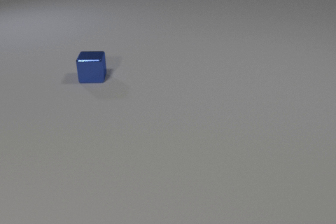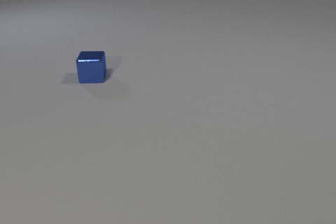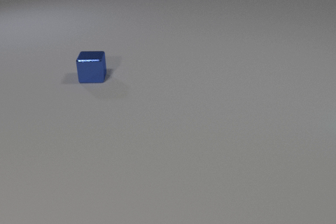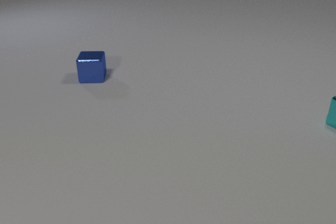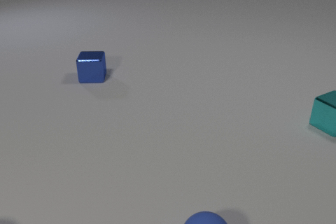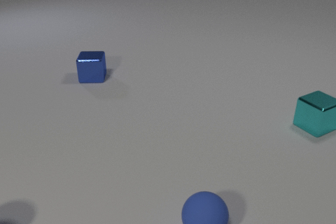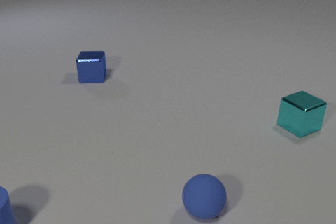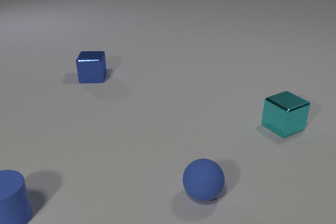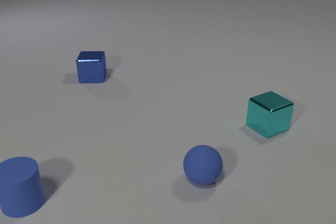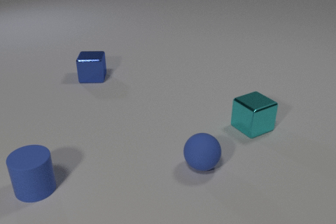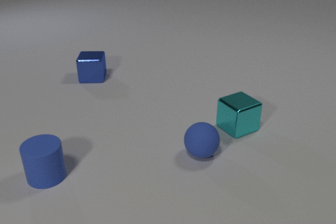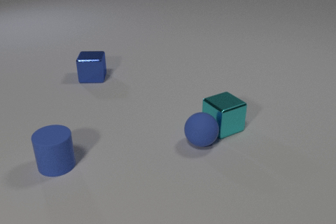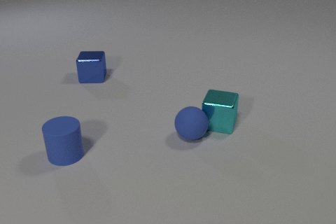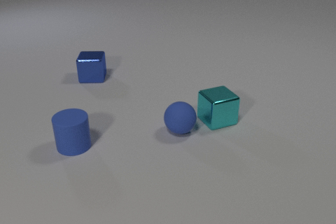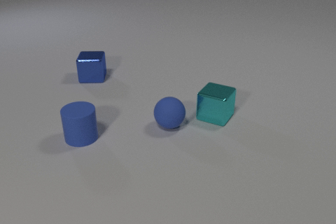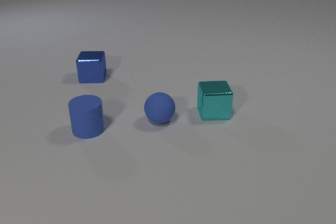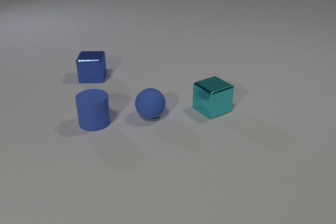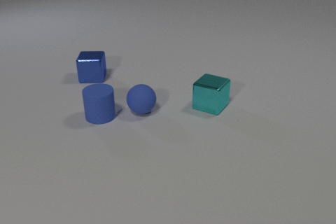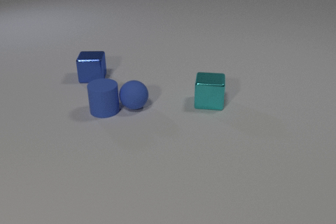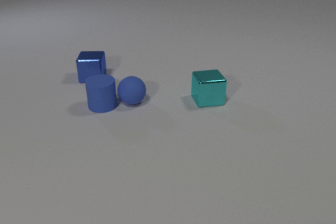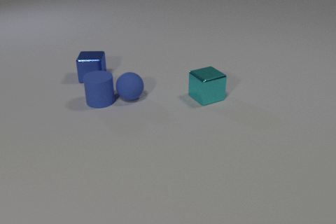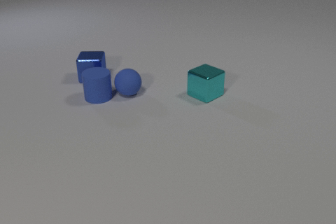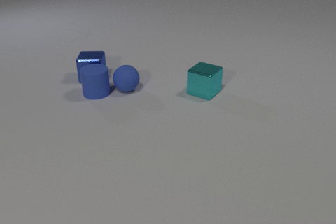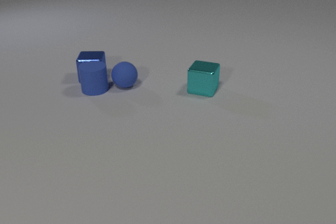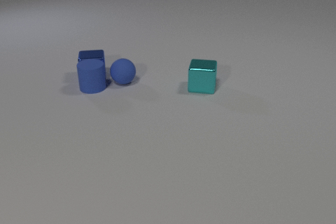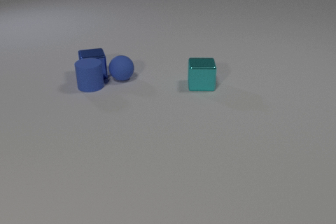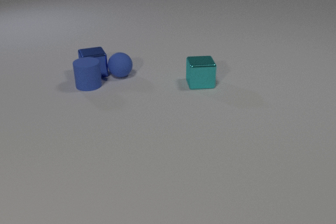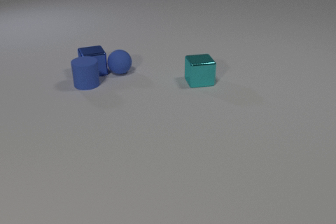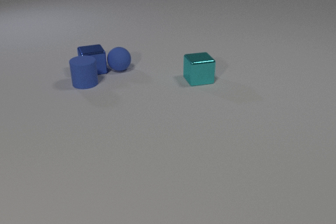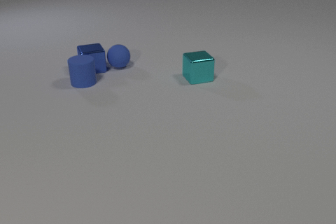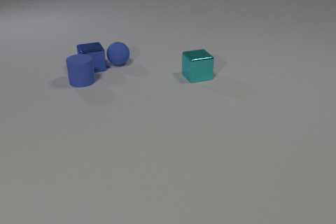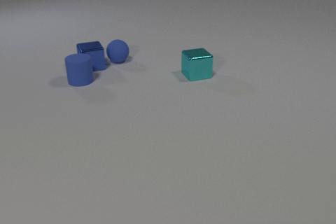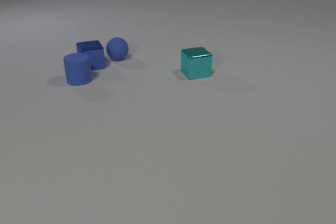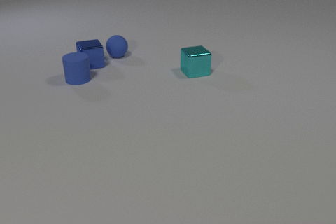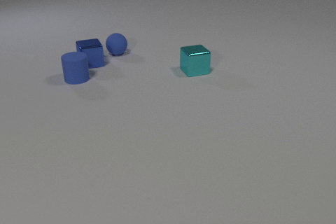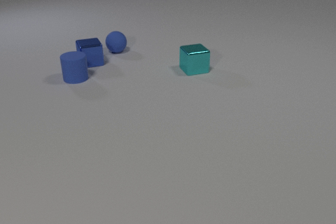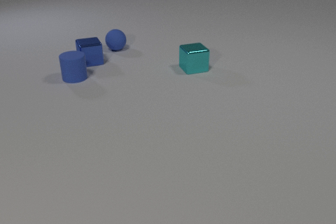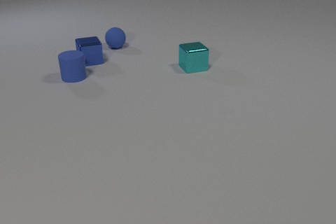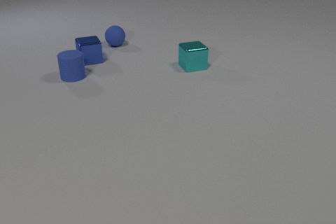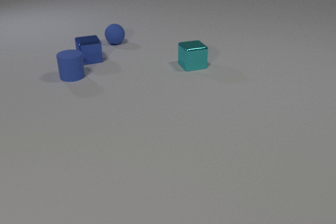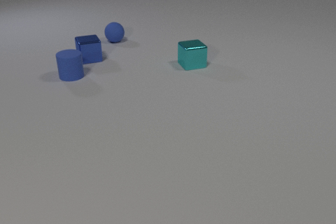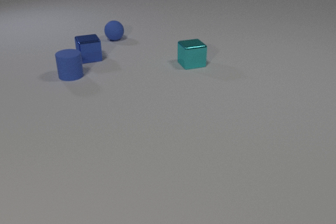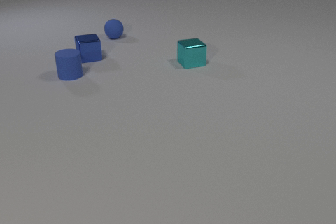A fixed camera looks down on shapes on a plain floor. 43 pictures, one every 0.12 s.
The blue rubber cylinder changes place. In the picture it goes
away from the camera.
The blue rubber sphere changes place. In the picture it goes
away from the camera.
0.00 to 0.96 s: The blue rubber sphere comes in at the bottom edge, rolls away from the camera. The cyan metal cube comes in at the right edge, slides to the left and toward the camera. The blue rubber cylinder comes in at the left edge, slides away from the camera and to the right.
0.96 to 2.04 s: The blue rubber sphere rolls away from the camera and to the left. The cyan metal cube slides to the left and away from the camera. The blue rubber cylinder slides away from the camera and to the right. The blue rubber sphere and the cyan metal cube collide.
2.04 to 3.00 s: The blue rubber sphere rolls away from the camera. The cyan metal cube slides away from the camera. The blue rubber cylinder slides away from the camera. The blue metal cube slides away from the camera. The blue rubber sphere and the blue rubber cylinder collide. The blue rubber cylinder and the blue metal cube collide.
3.00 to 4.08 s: The blue rubber sphere rolls away from the camera. The cyan metal cube slides away from the camera. The blue rubber cylinder slides away from the camera and to the left. The blue metal cube slides away from the camera. The blue rubber sphere and the blue metal cube collide.
4.08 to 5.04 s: The blue rubber sphere rolls away from the camera. The cyan metal cube slides away from the camera. The blue rubber cylinder slides away from the camera and to the left. The blue metal cube slides away from the camera.
How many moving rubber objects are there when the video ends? 2.
What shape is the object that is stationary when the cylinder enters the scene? cube.
What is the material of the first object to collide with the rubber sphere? metal.
